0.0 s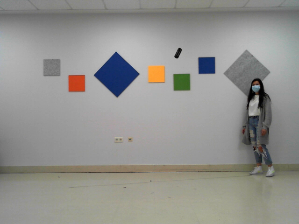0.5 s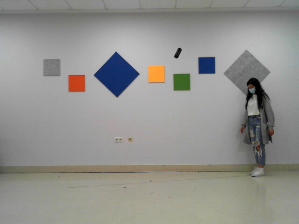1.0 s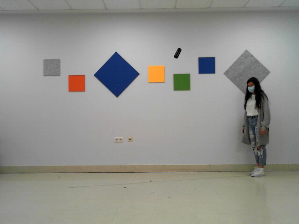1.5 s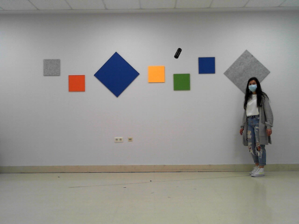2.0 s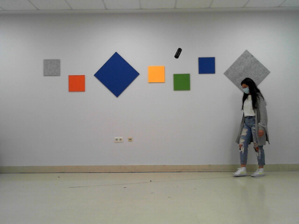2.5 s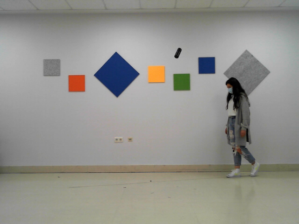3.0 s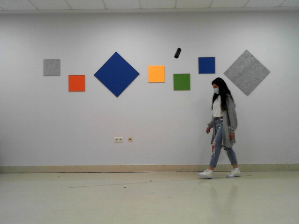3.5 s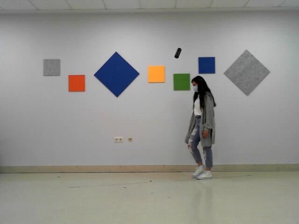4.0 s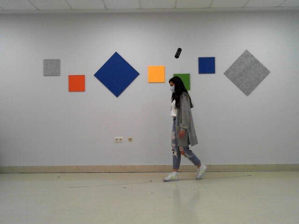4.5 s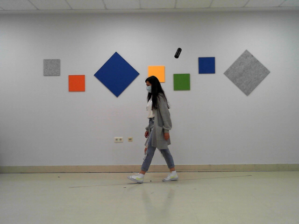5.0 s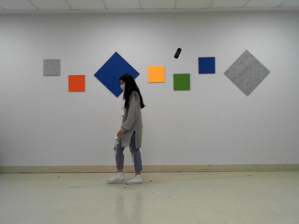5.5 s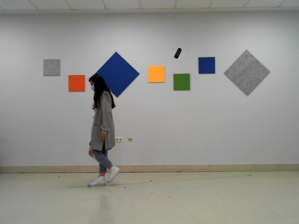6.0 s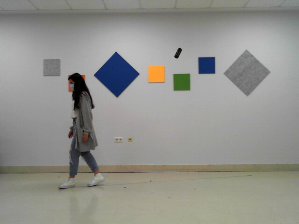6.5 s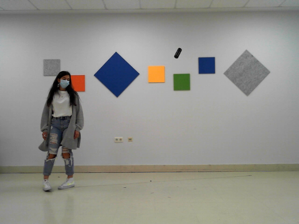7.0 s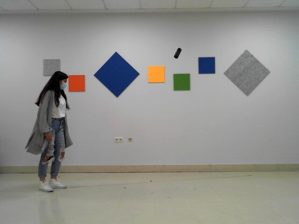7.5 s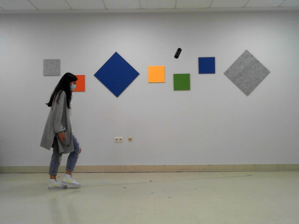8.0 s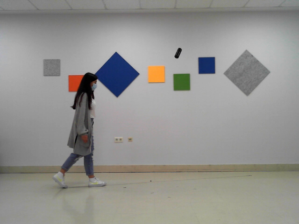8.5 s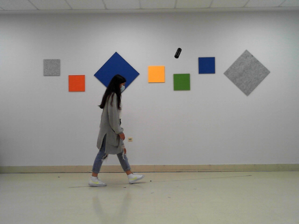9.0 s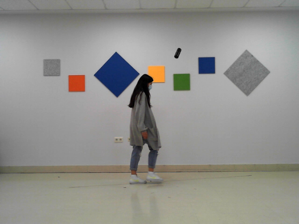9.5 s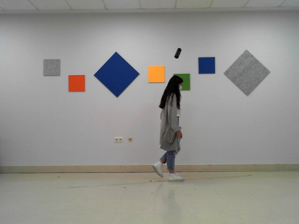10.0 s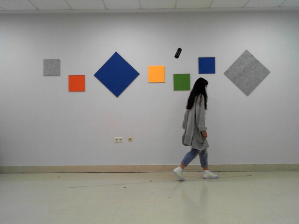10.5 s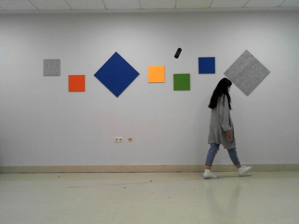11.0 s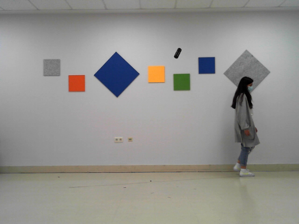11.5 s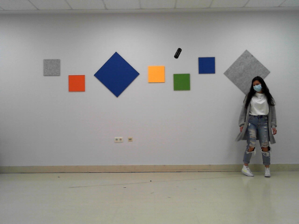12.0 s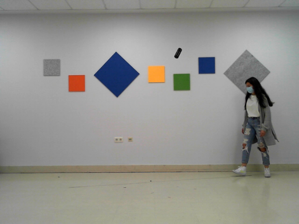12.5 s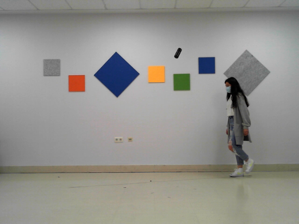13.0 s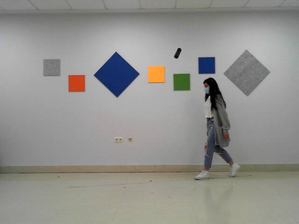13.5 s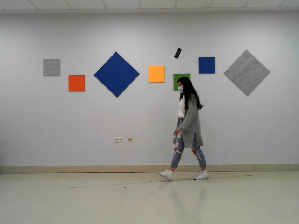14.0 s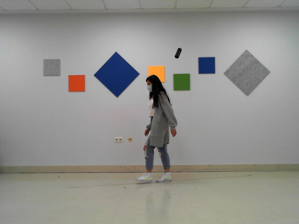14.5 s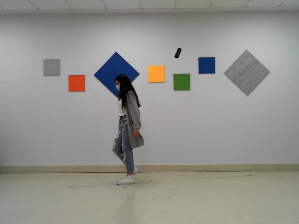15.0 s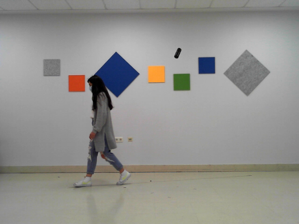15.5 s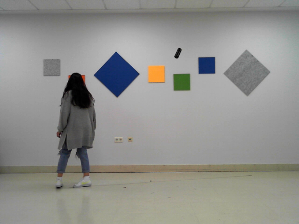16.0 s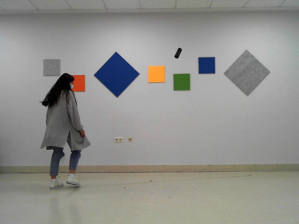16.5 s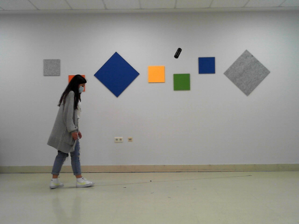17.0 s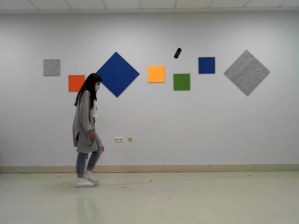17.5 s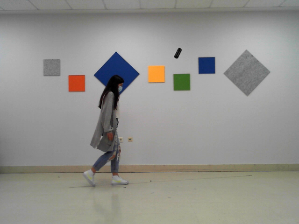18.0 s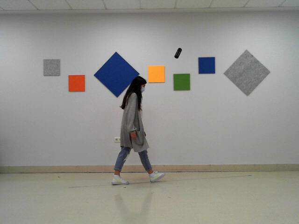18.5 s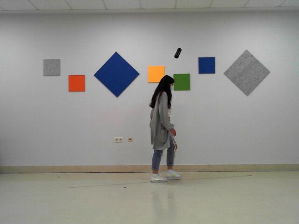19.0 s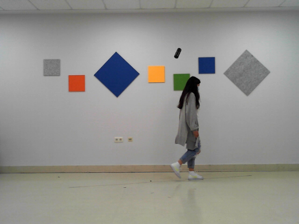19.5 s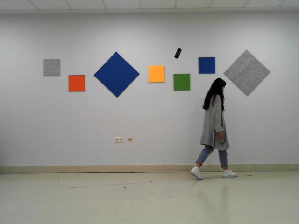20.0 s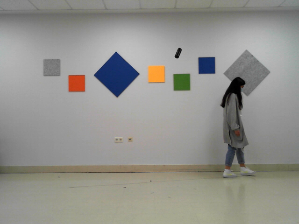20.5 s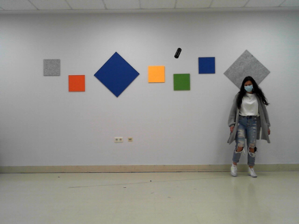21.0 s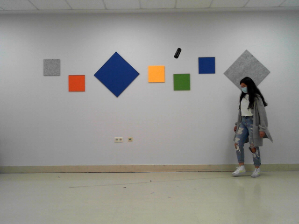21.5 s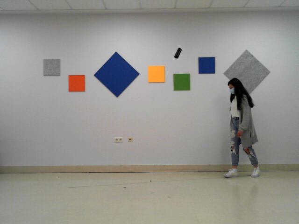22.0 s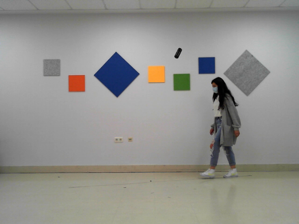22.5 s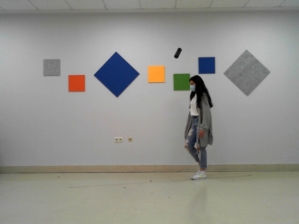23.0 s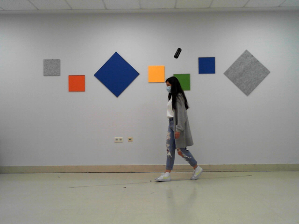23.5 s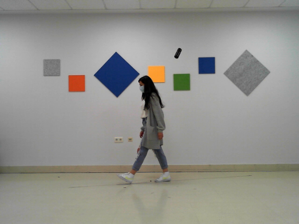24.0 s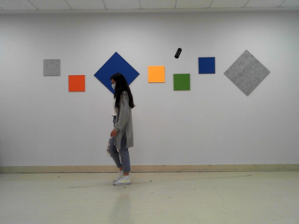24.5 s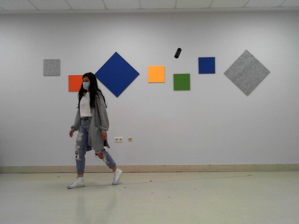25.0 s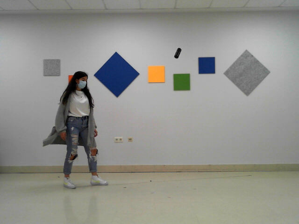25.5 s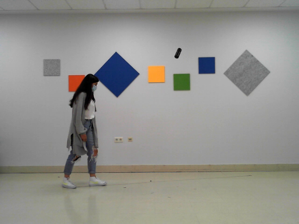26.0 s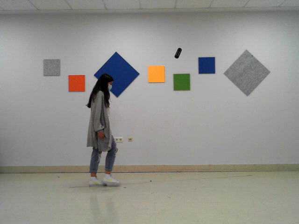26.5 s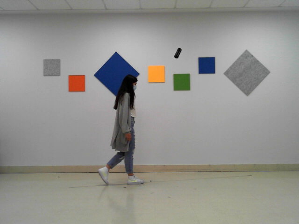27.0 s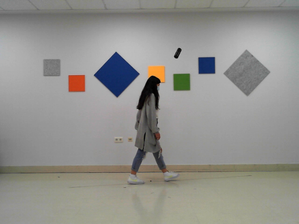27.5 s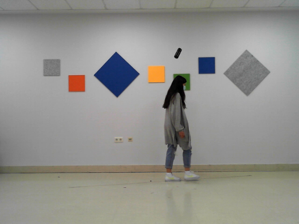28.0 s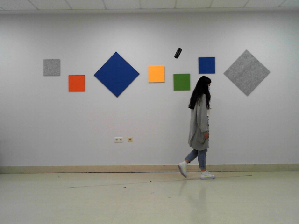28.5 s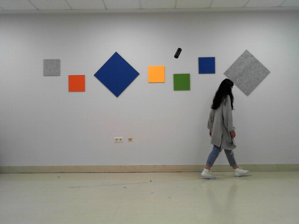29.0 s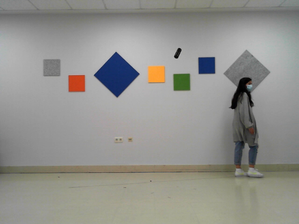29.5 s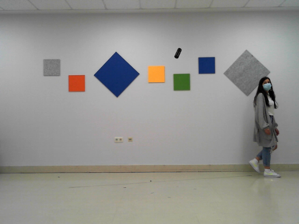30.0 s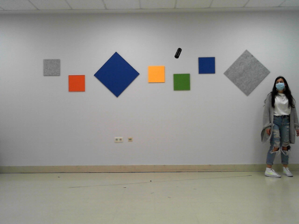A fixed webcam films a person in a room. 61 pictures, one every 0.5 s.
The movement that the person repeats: Walk along a line.
